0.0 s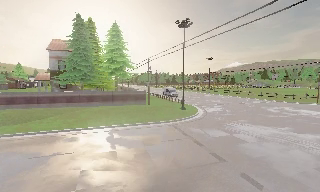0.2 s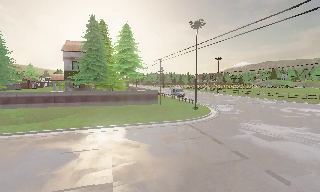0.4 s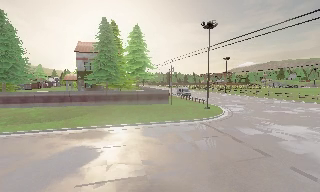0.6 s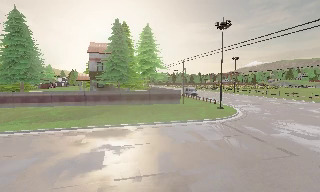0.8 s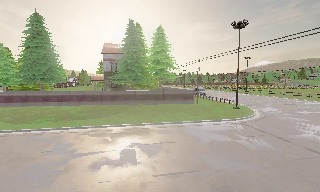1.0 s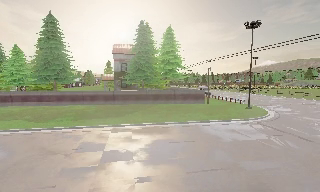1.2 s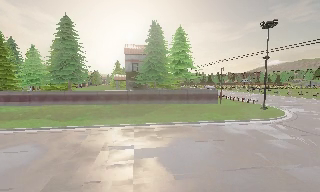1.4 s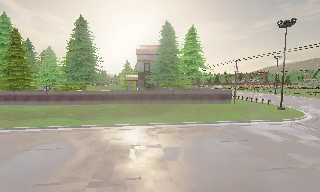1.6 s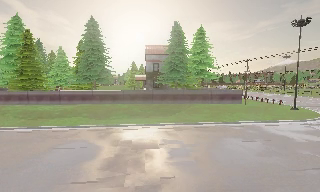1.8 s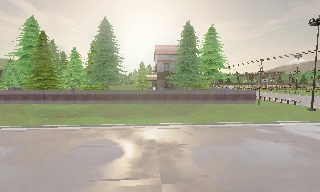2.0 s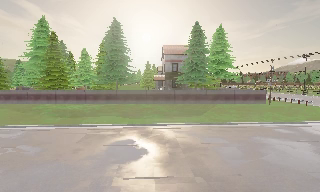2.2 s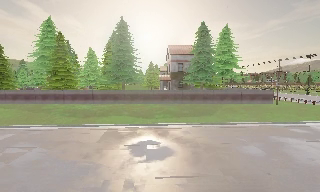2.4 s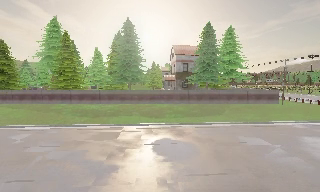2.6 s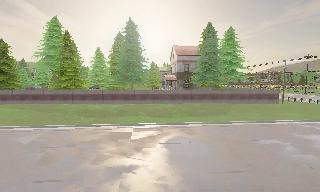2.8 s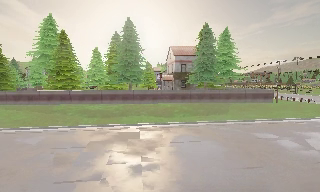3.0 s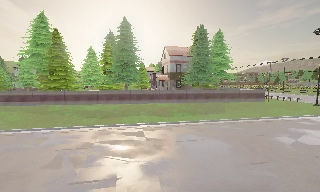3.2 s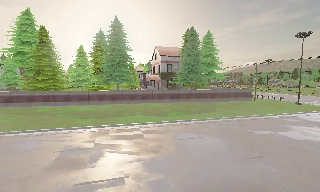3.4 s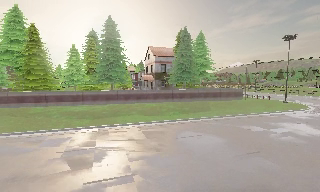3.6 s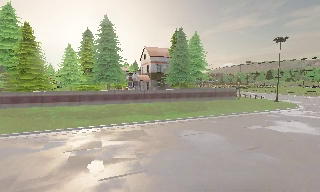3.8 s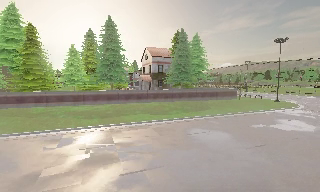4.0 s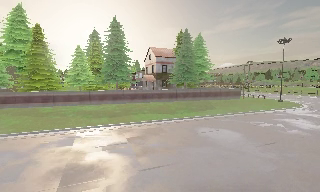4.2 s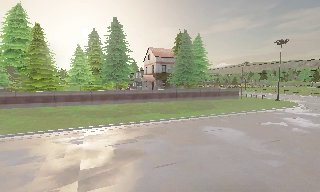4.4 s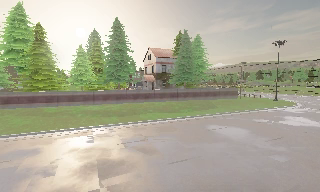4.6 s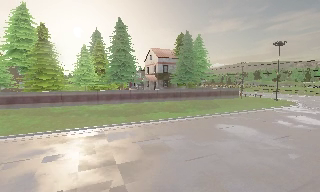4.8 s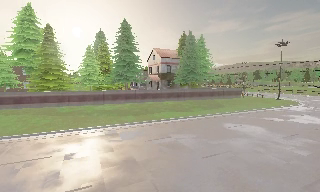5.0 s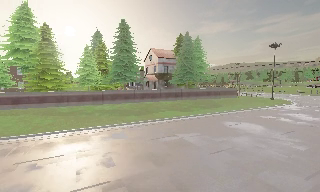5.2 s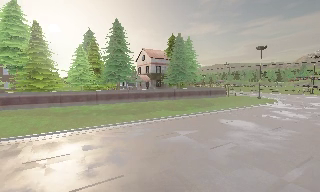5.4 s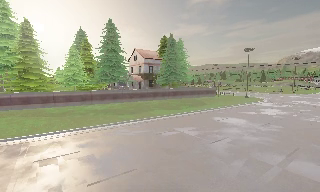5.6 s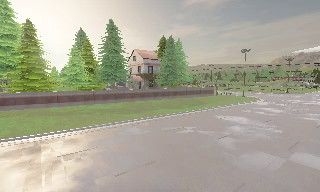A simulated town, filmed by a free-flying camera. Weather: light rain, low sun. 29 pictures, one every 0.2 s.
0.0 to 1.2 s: The camera swings to its left by about 10 degrees, and the scene slides to the right. It travels to its left, about 8 m, so close, fixed things drift to the right.
1.2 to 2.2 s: The camera travels to its left, about 7 m, so close, fixed things drift to the right.
2.2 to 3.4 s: The camera pans to its right, which is clockwise from overhead, by about 15 degrees. It travels to its left, about 6 m. It loses speed.
3.4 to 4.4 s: The camera travels to its left and backward, about 4.5 m, so close, fixed things drift to the right.
4.4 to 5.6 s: The camera pans to its right, which is clockwise from overhead, by about 15 degrees. It travels to its left and backward, about 6 m, so close, fixed things drift to the right.
The film runs backward here.
